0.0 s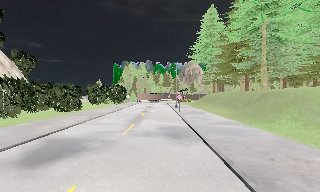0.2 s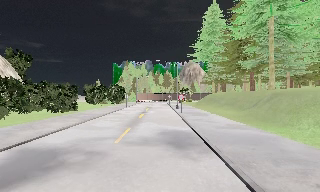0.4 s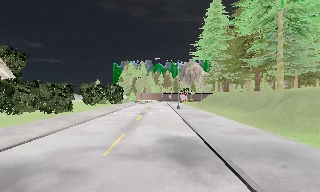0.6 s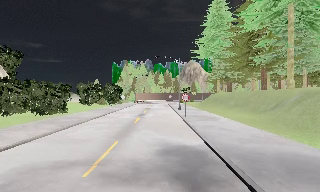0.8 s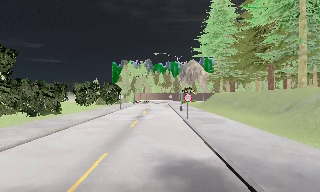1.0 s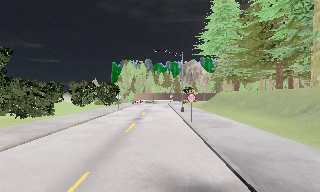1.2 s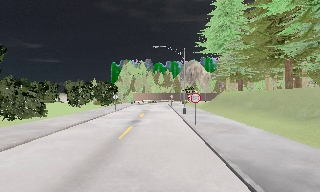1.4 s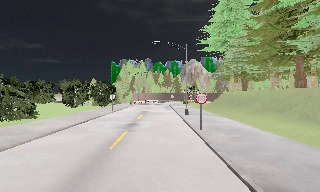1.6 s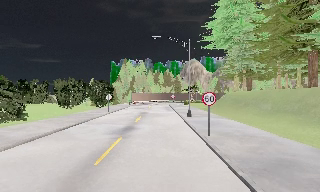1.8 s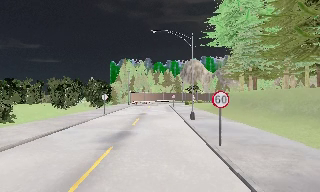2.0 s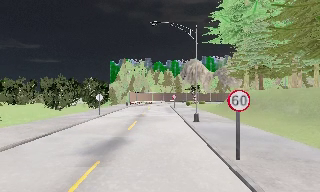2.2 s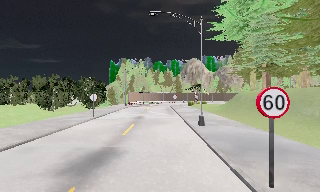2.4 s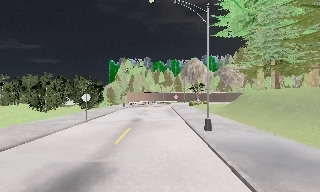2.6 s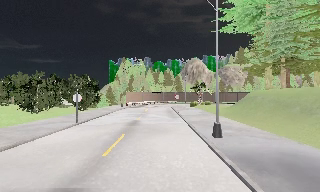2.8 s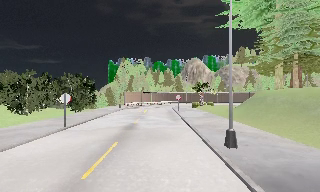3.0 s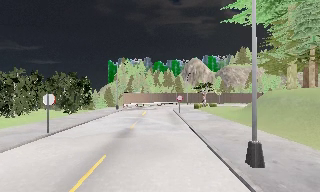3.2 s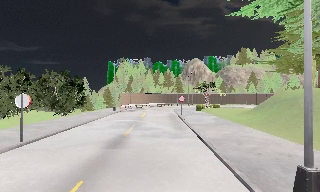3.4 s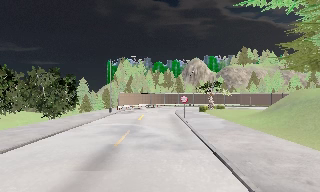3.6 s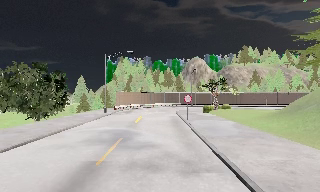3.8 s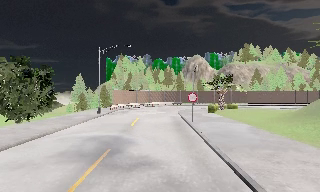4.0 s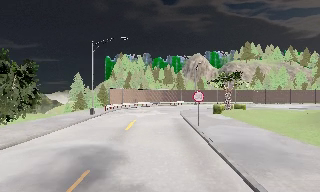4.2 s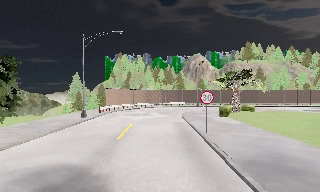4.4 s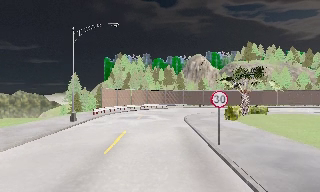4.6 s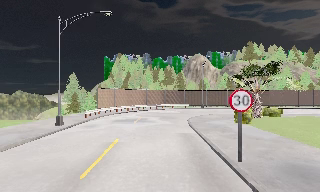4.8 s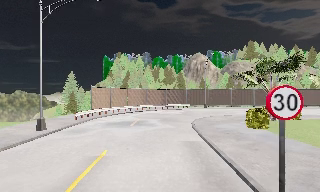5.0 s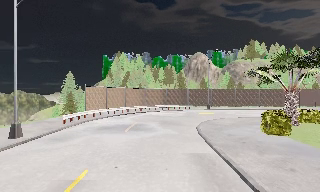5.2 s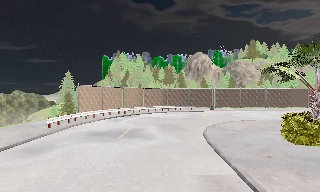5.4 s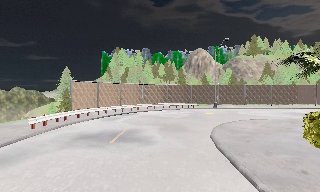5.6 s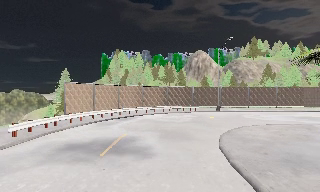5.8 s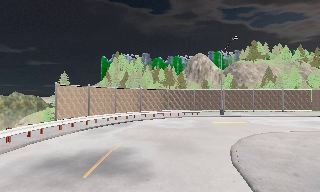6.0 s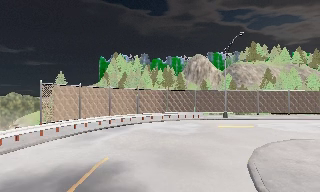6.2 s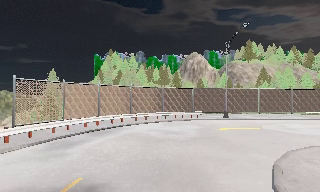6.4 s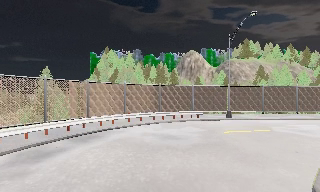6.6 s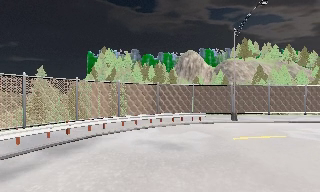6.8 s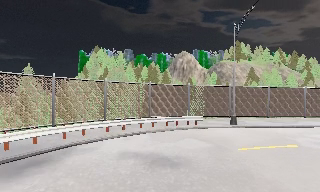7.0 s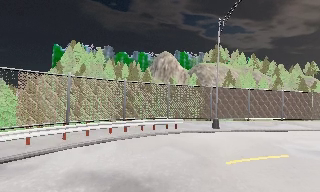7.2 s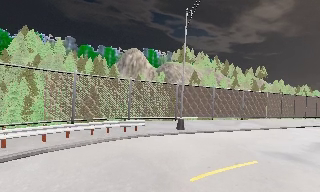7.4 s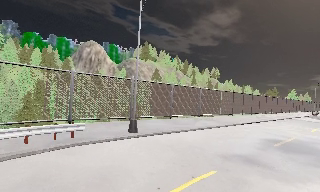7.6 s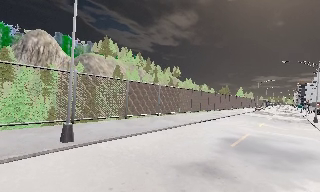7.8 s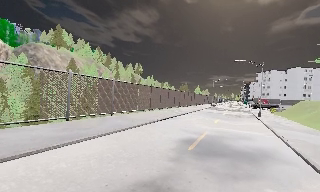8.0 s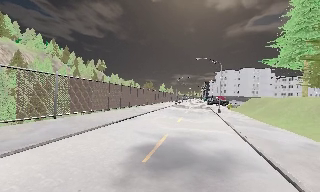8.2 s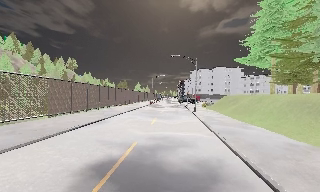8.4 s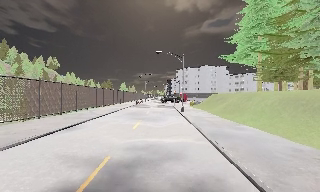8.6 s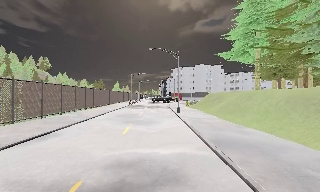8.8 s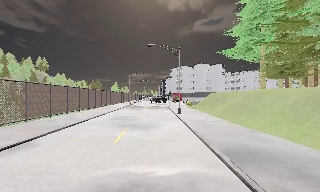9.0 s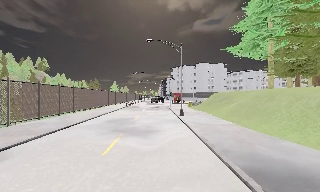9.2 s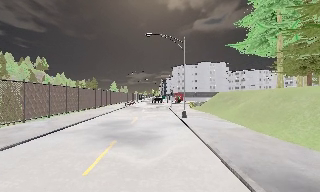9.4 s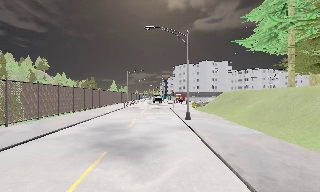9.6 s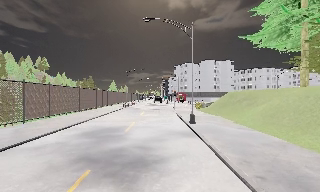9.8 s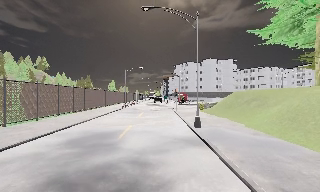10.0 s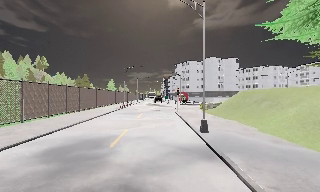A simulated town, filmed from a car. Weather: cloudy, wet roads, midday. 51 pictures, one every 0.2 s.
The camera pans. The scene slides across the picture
to the left.
The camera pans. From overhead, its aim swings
clockwise.
0.0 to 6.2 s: The camera travels forward, about 50 m, so what stands in front looms larger.
6.2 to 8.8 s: The camera pans to its right, which is clockwise from overhead, by about 90 degrees. It travels forward, about 20 m.
8.8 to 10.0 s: The camera travels forward, about 9 m, so what stands in front looms larger.
The film runs forward here.
